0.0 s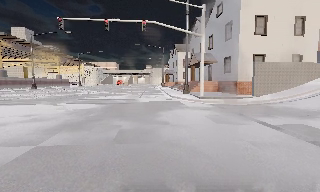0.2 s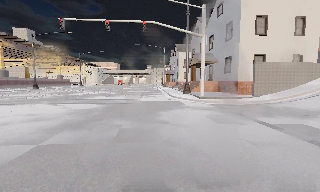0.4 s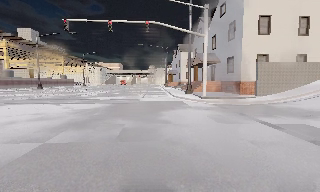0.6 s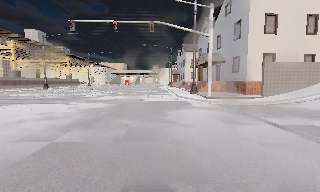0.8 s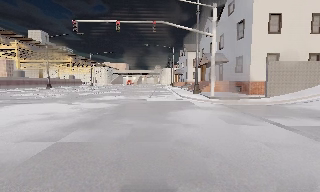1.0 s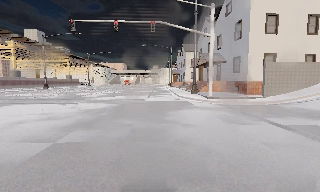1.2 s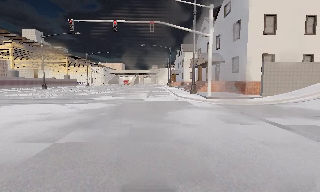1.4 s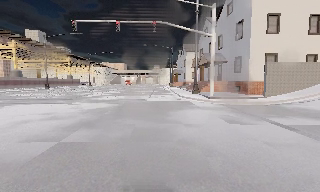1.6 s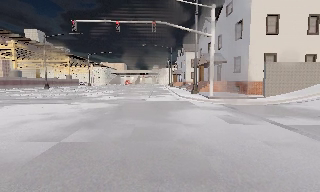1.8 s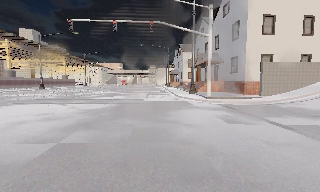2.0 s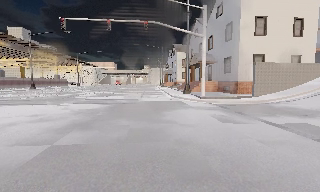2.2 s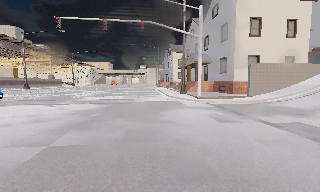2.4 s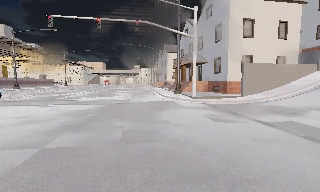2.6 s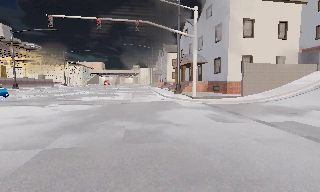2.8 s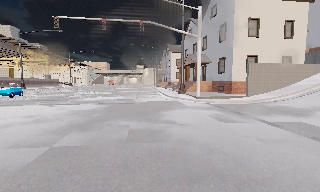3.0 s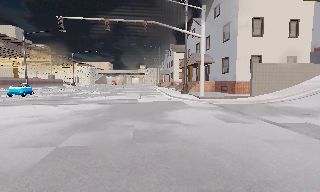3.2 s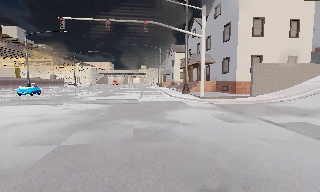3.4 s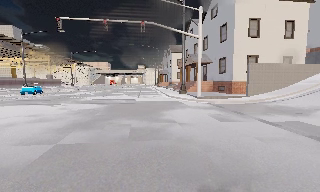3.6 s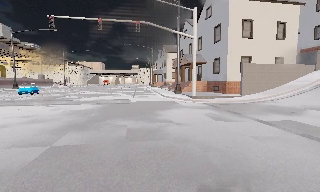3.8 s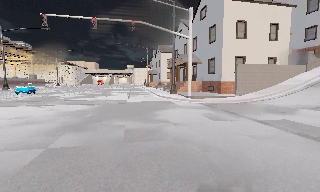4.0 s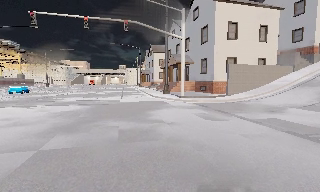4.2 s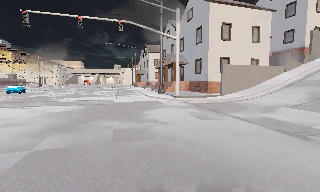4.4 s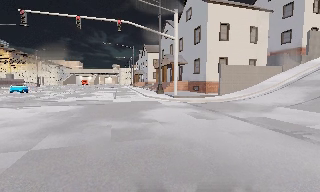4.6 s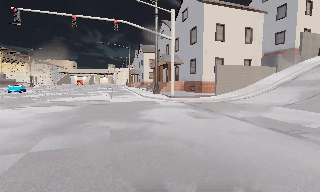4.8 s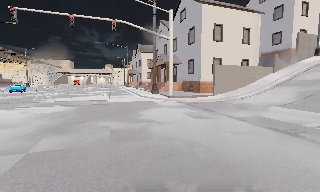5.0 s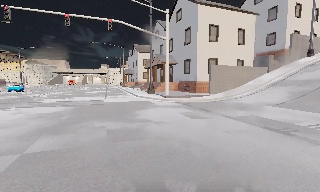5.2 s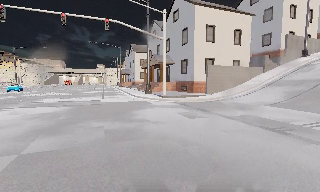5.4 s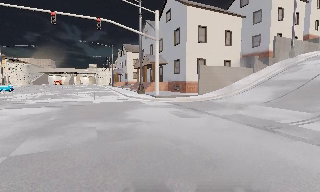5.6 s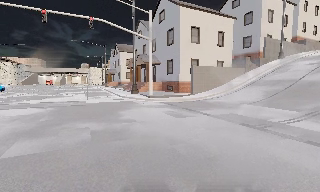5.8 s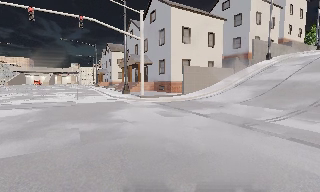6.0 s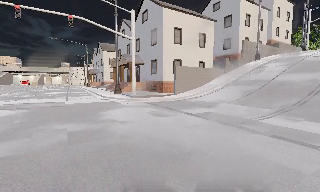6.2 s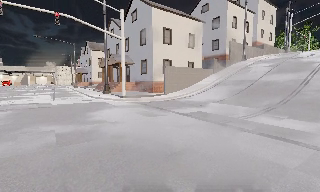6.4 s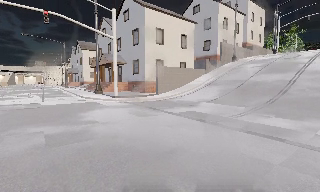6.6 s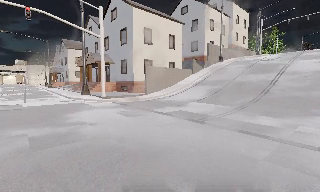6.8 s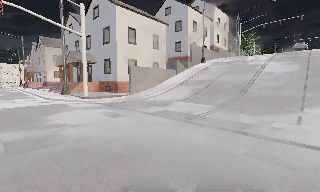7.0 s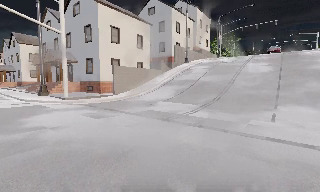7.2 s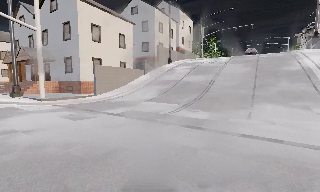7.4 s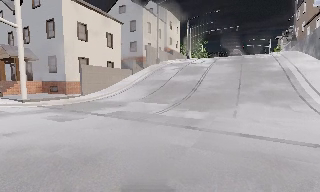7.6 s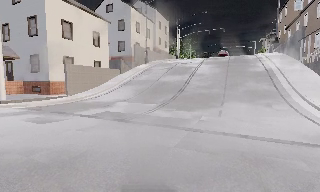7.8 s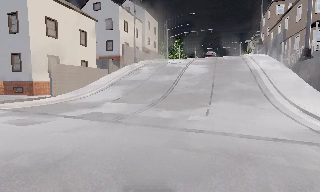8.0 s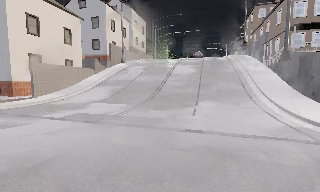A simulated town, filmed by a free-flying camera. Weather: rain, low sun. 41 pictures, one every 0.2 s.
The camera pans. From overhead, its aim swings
clockwise.
The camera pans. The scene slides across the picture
to the left.
0.0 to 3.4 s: The camera travels to its left, about 0.5 m.
3.4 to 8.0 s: The scene slides to the left, as the camera pans about 65 degrees to its right.
The film runs backward here.
